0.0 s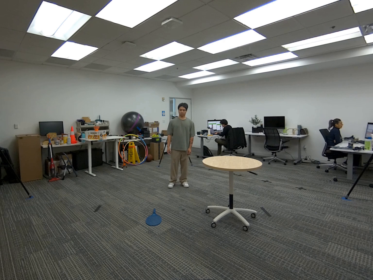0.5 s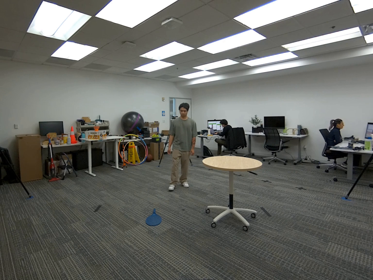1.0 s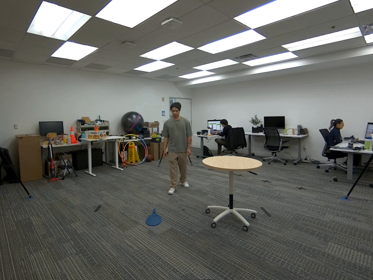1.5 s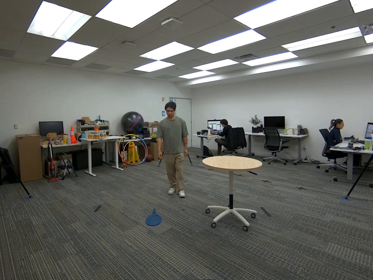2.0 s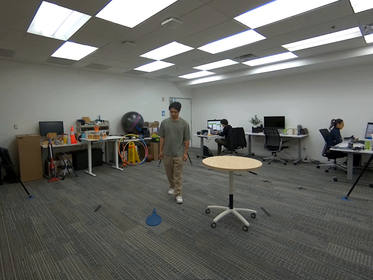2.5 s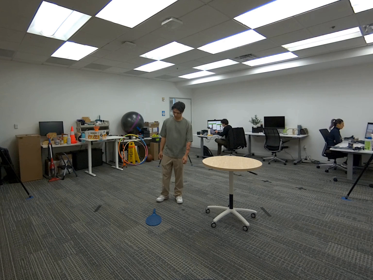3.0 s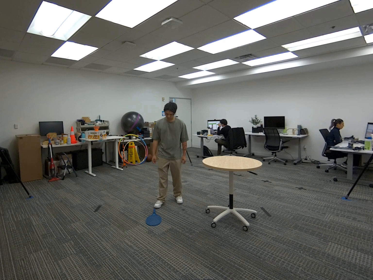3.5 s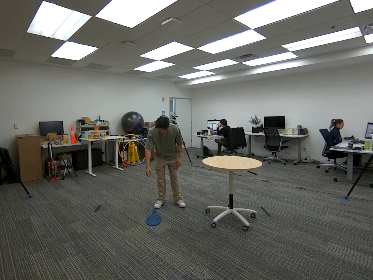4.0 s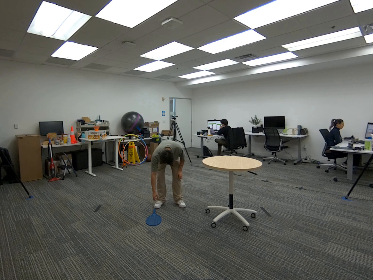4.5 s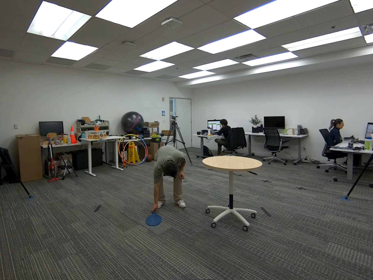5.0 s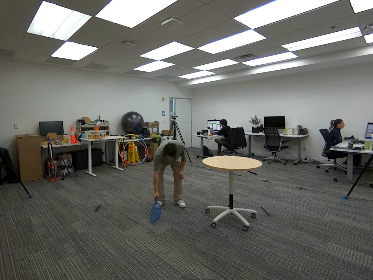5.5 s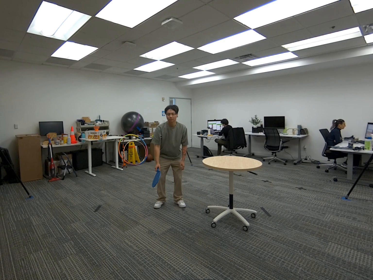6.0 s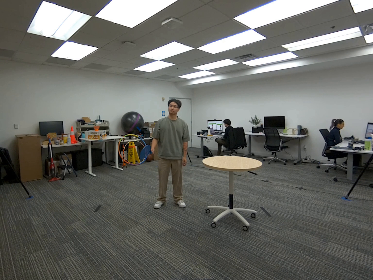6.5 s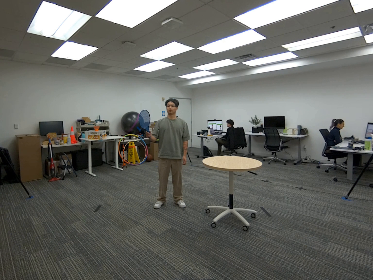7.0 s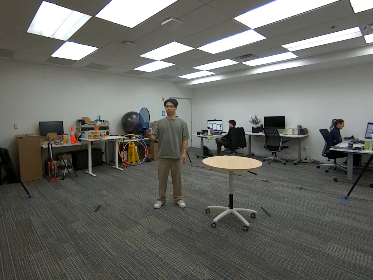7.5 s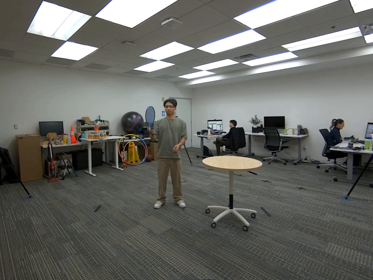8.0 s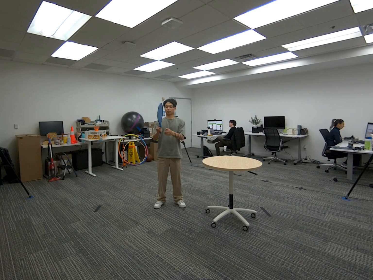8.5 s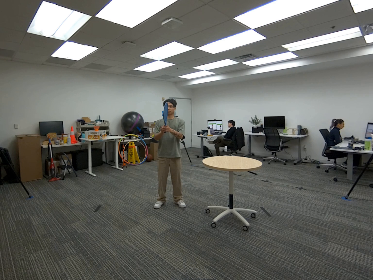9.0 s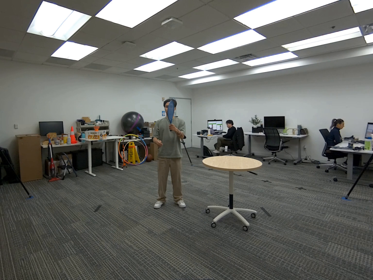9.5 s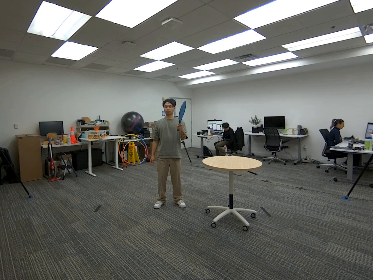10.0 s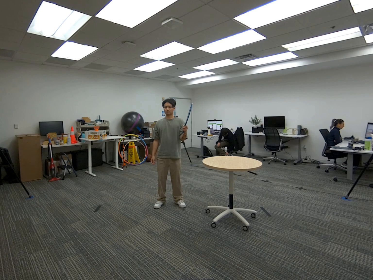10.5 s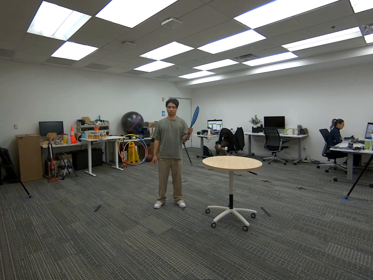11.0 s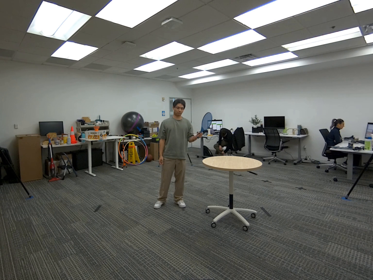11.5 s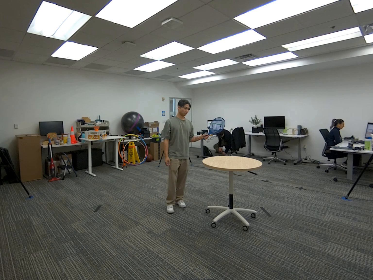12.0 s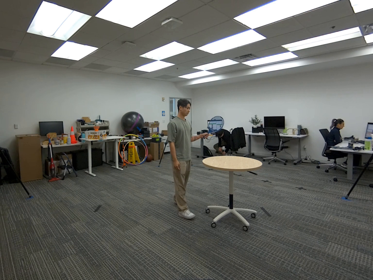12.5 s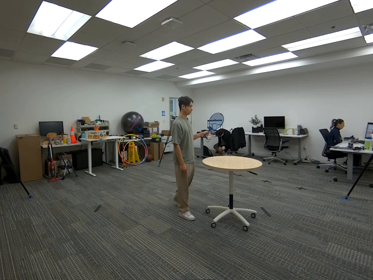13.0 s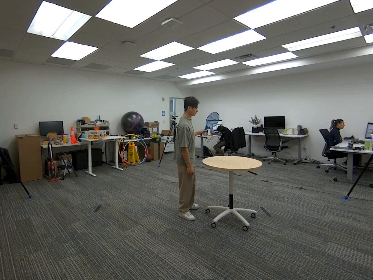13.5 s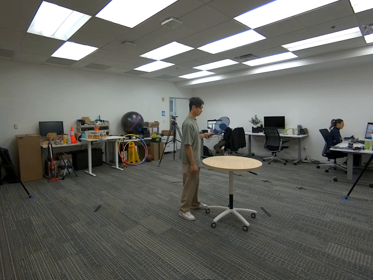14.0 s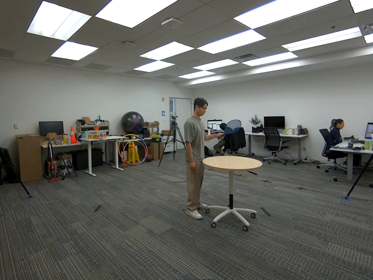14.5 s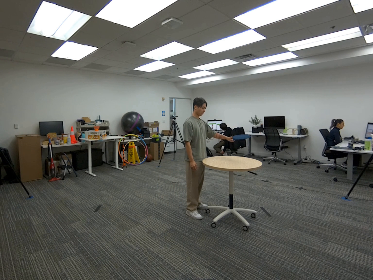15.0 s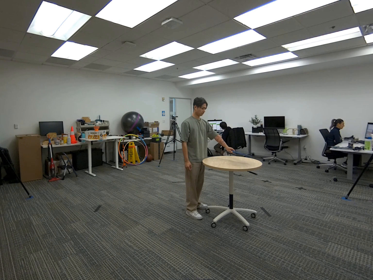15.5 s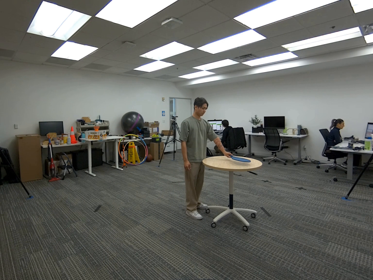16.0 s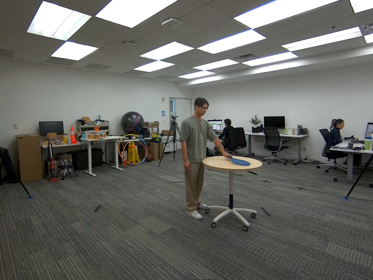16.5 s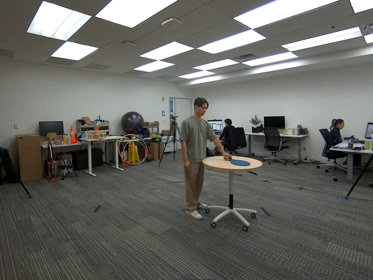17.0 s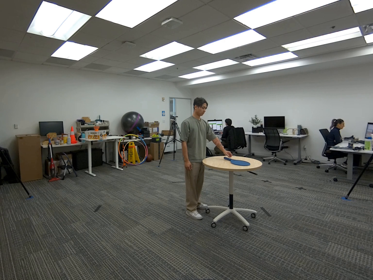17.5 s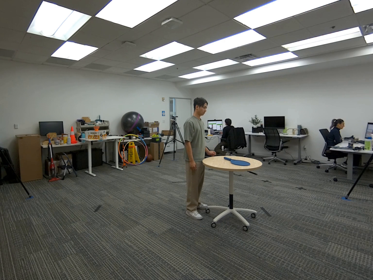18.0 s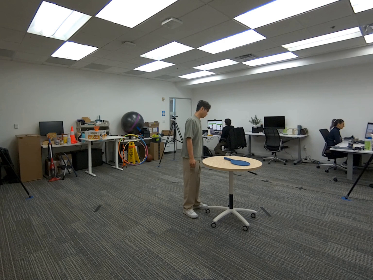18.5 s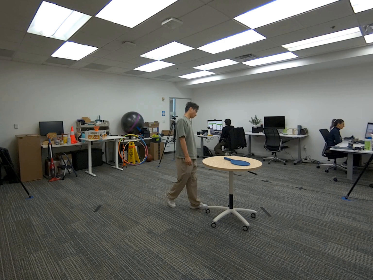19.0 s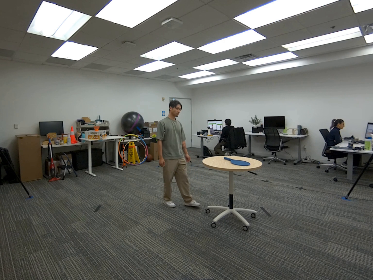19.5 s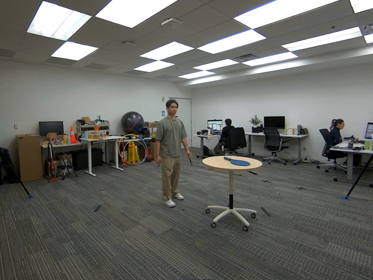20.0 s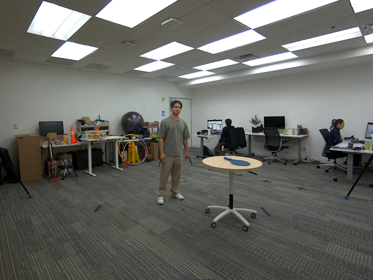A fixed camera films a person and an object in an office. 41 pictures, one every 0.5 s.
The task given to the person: Walk to the tennis racket on the ground, pick it up with your right hand, handover to your left hand, and place the racket on the round table.
